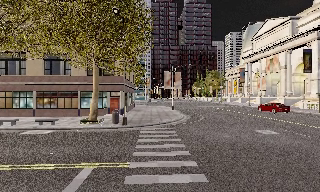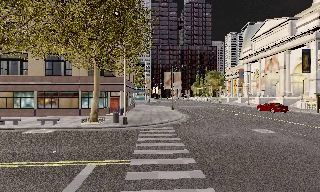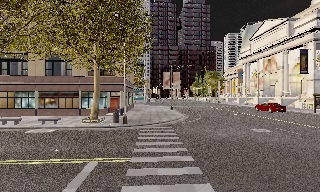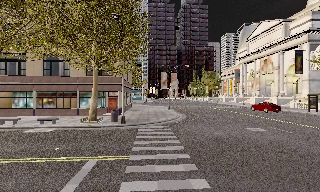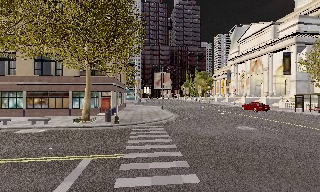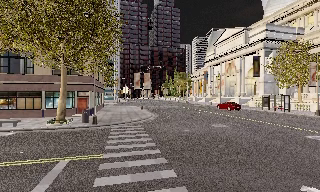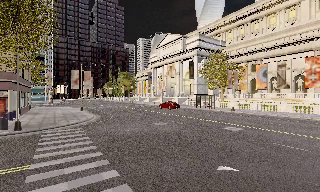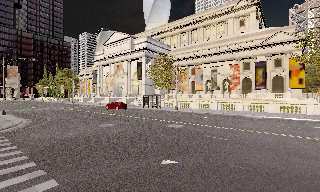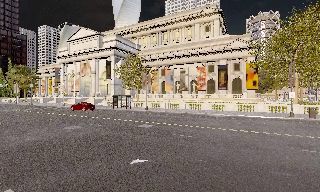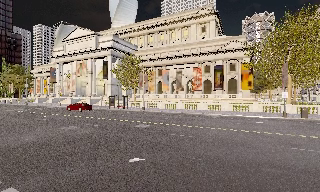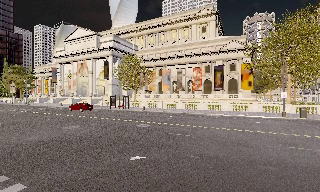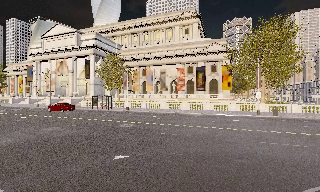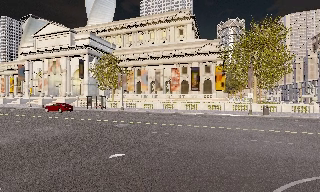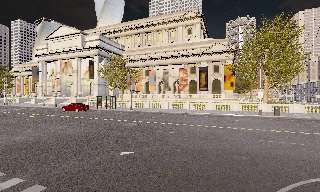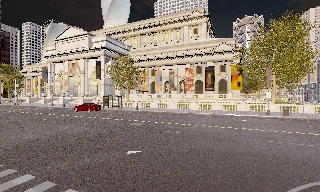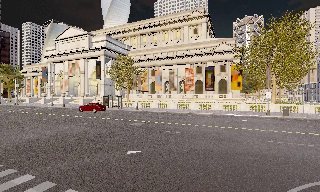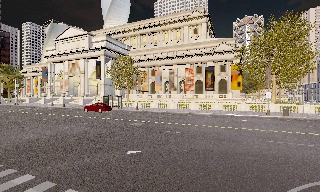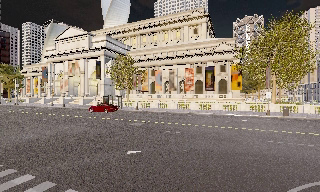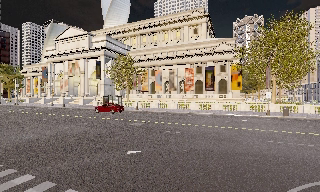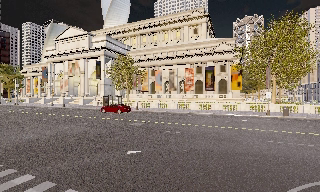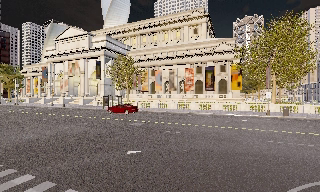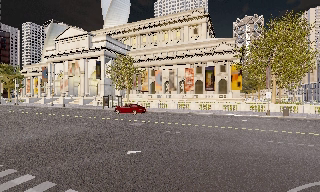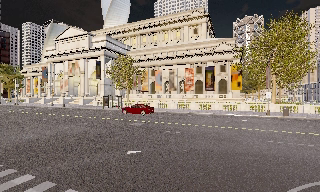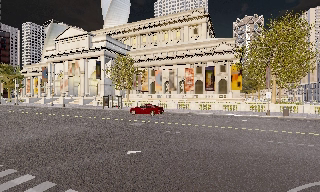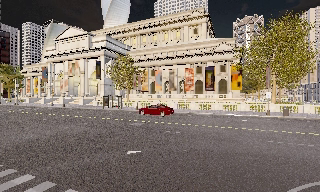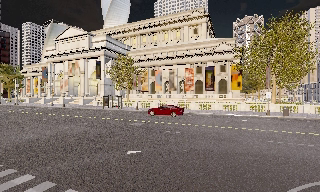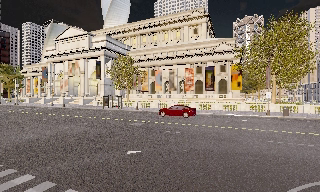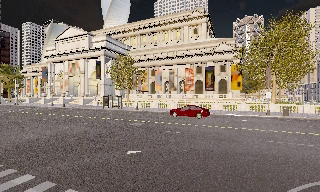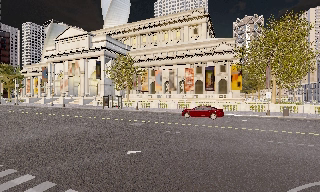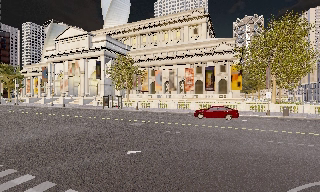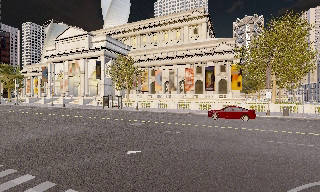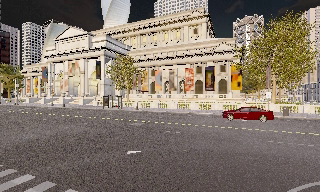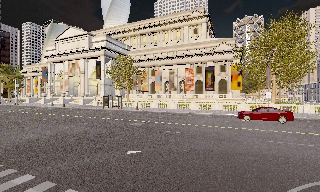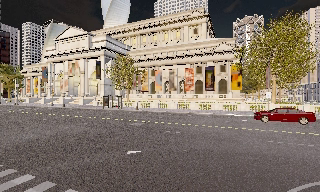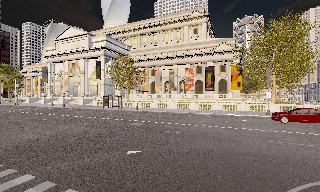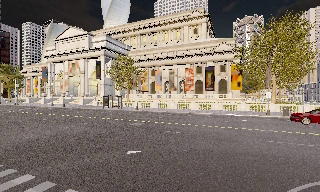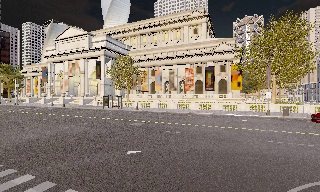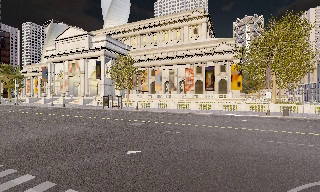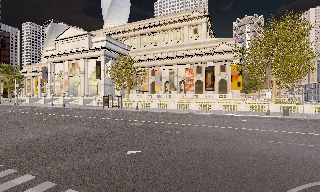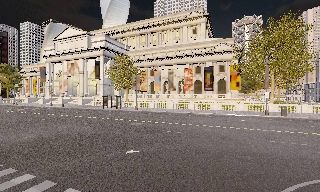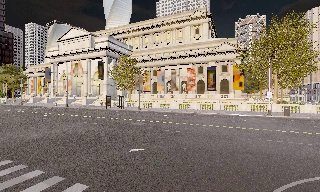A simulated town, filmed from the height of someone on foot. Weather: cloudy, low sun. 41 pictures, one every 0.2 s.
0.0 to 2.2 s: The camera pans to its right, which is clockwise from overhead, by about 65 degrees. It travels backward, about 2.5 m.
2.2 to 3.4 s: The camera travels backward, about 0.5 m, so what stands in front gets smaller. It loses speed.
3.4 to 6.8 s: The camera keeps its place and its aim.
6.8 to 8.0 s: The camera shifts only a little, or ends up much as it began.
The film runs backward here.
